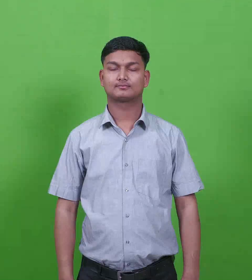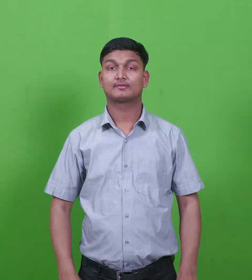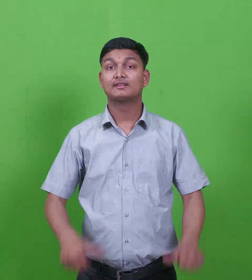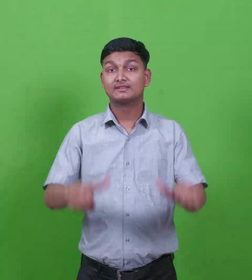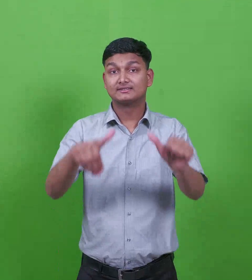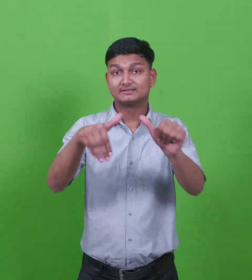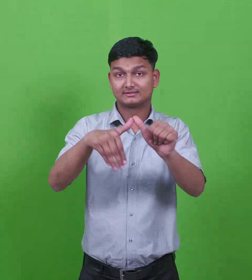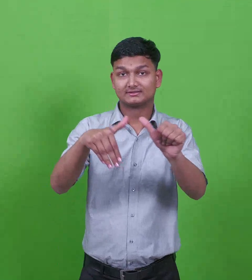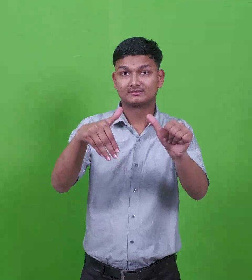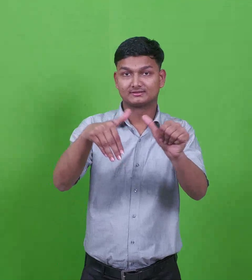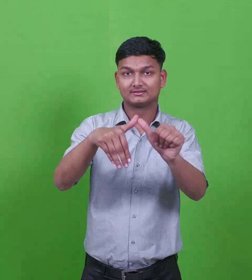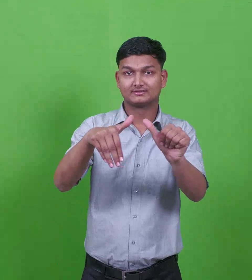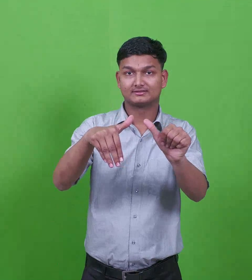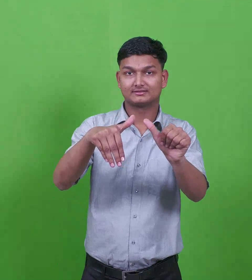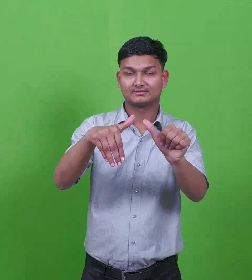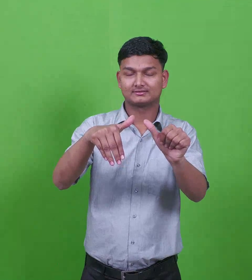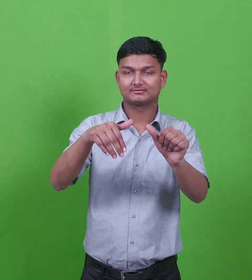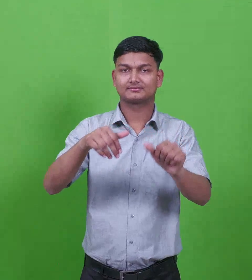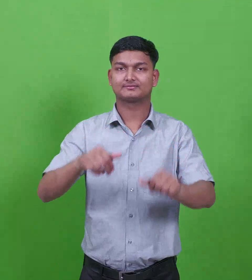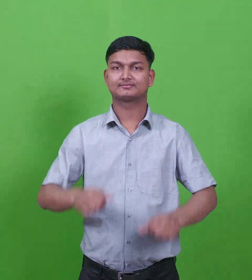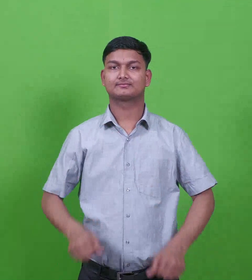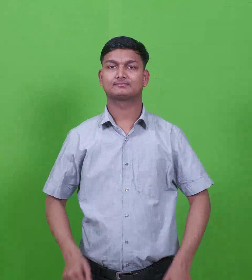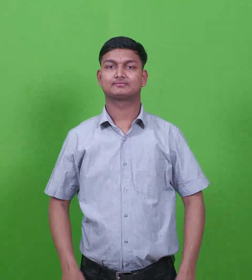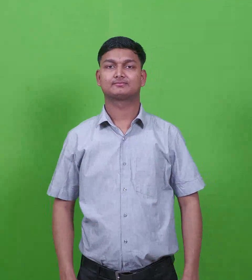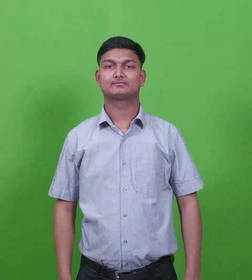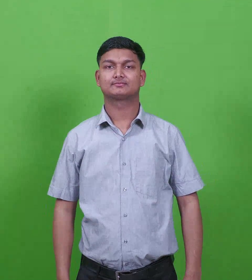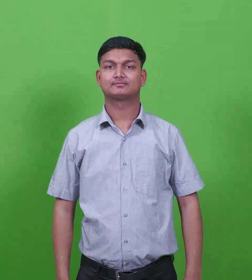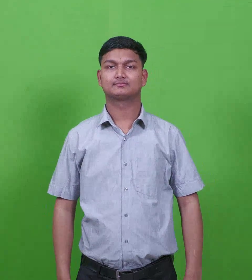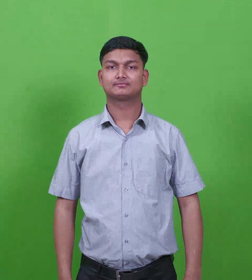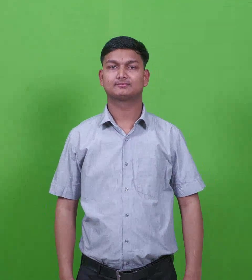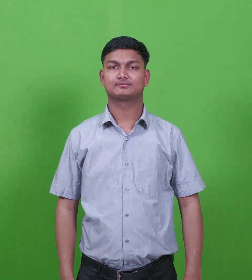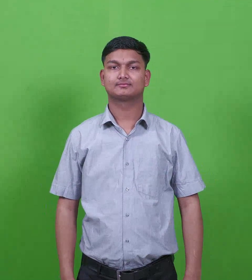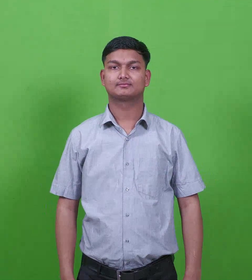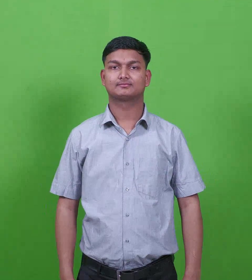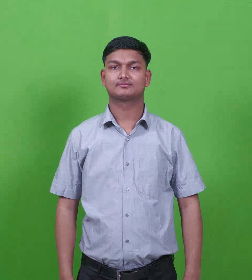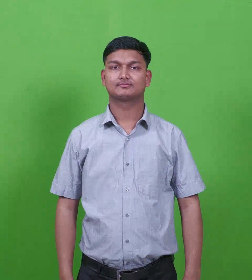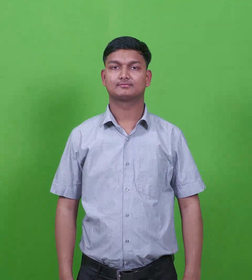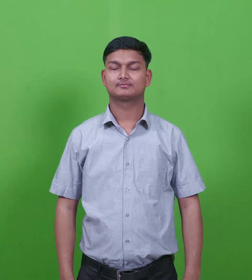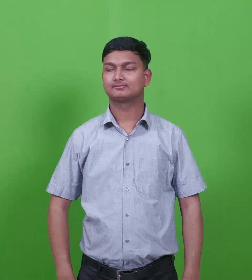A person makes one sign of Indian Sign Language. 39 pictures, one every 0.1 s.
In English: assyria
